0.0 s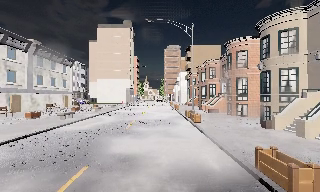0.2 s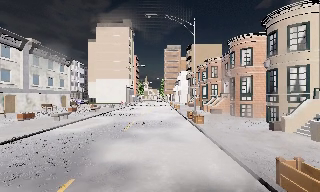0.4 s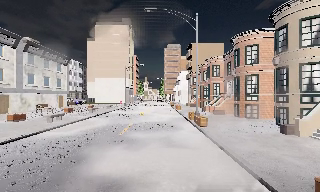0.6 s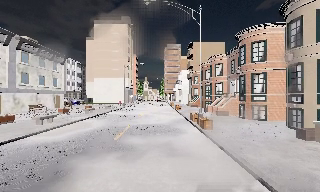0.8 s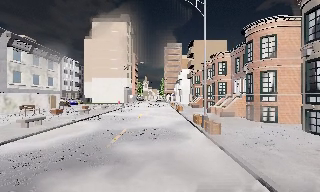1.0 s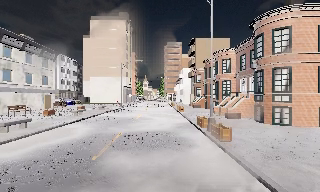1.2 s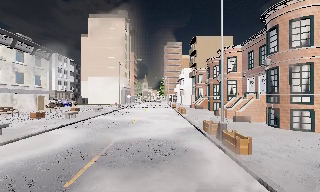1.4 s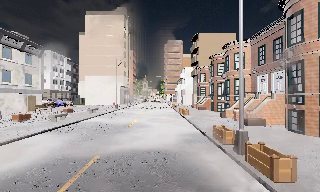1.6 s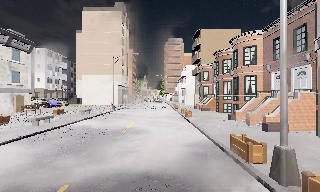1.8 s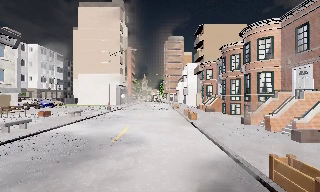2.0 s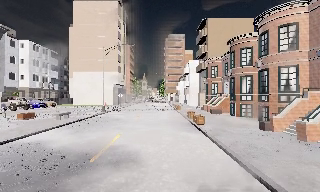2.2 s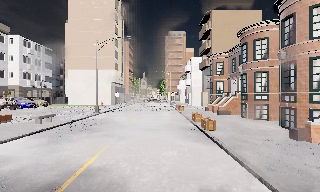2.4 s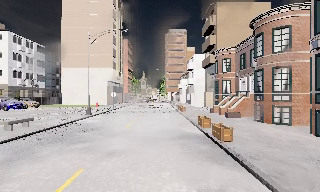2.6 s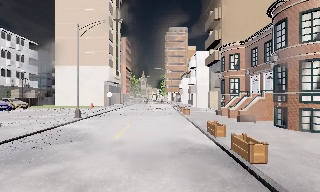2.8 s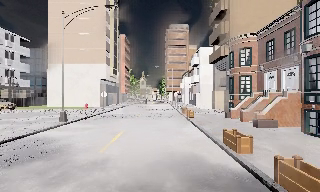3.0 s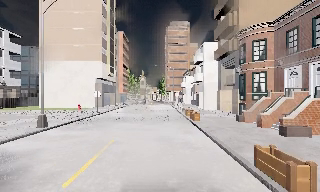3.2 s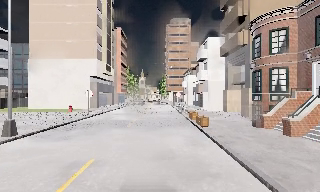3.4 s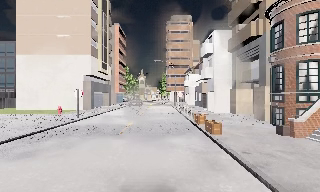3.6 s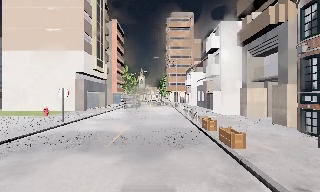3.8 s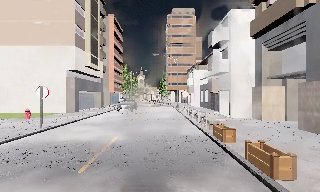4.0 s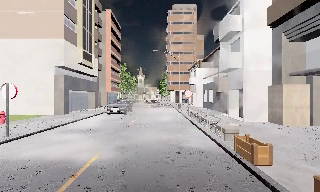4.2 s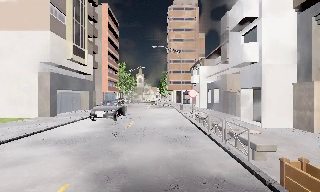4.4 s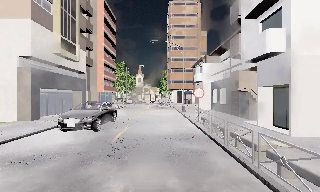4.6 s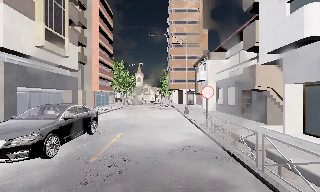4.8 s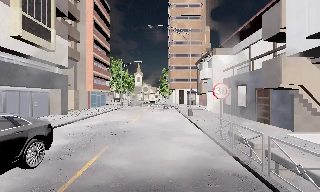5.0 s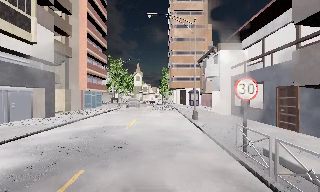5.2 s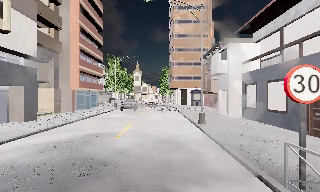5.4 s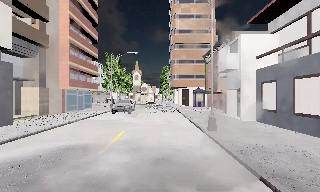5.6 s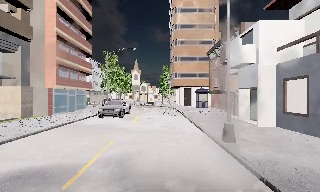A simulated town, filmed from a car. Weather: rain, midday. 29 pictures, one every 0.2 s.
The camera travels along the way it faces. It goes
forward.
0.0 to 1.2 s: The camera travels forward, about 6 m, so what stands in front looms larger. It gains speed.
1.2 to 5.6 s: The camera travels forward, about 40 m, so what stands in front looms larger.
The film runs forward here.
